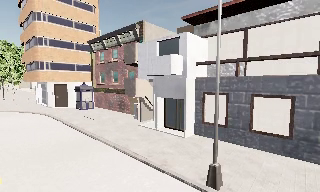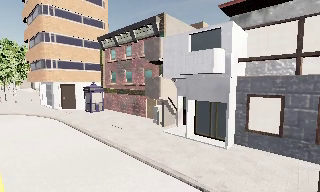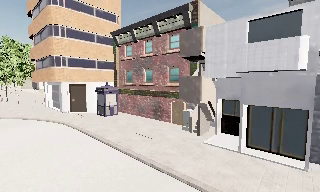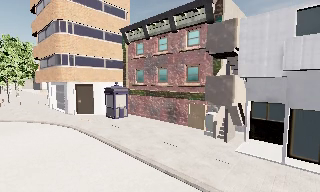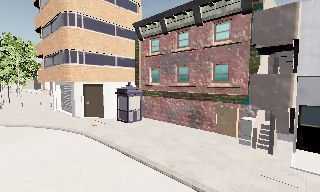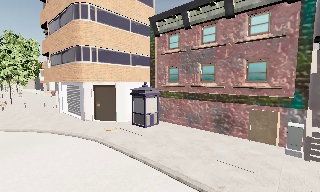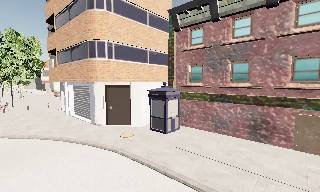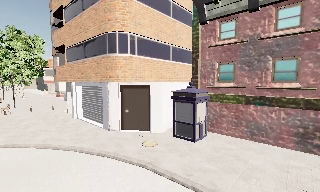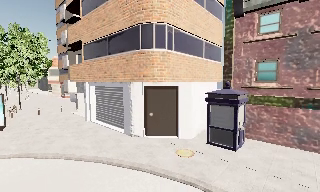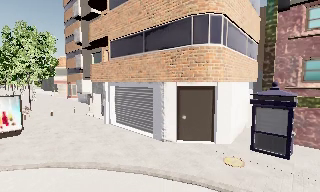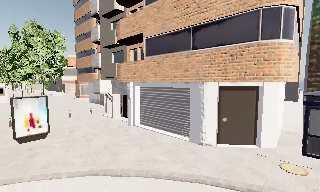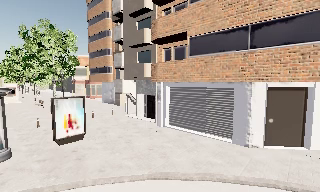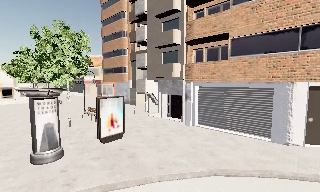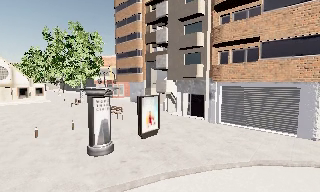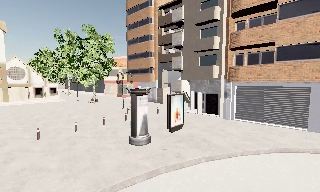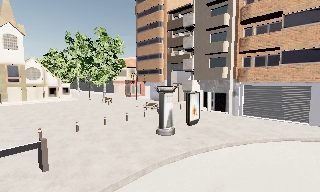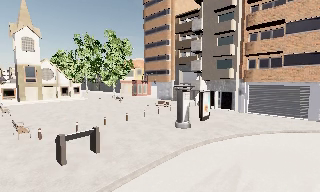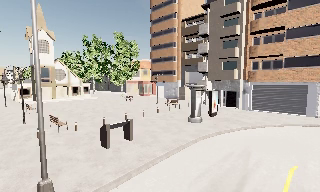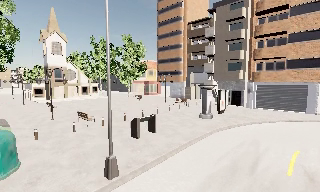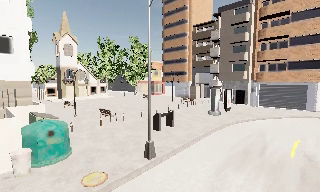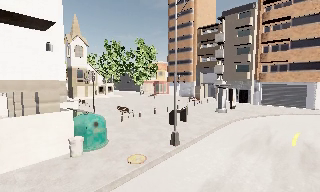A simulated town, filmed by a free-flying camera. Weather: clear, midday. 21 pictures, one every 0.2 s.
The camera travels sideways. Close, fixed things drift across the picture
to the right.
0.0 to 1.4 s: The camera travels to its left and forward, about 15 m, so close, fixed things drift to the right.
1.4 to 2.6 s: The camera travels to its left, about 12 m, so close, fixed things drift to the right.
2.6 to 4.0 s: The camera travels backward and to its left, about 14 m, so what stands in front gets smaller.
The film runs backward here.
